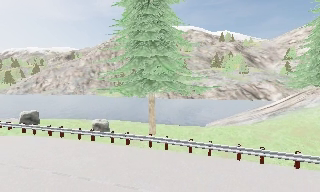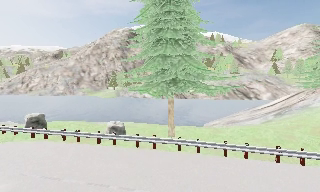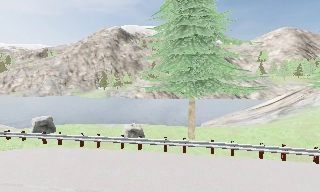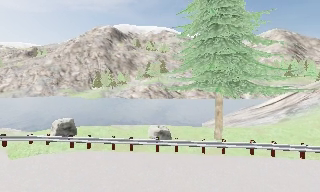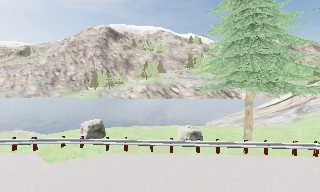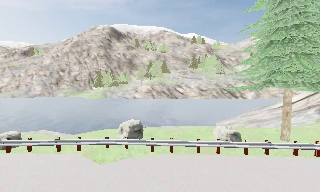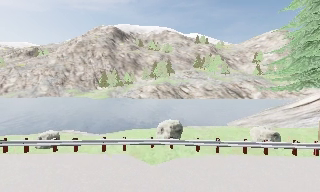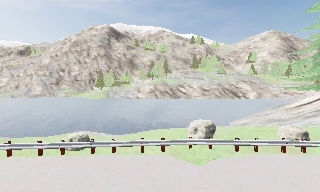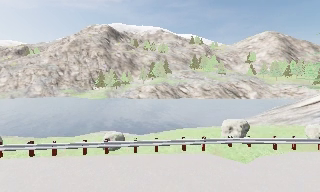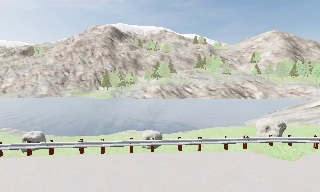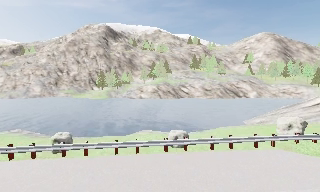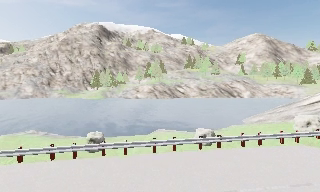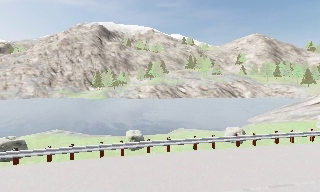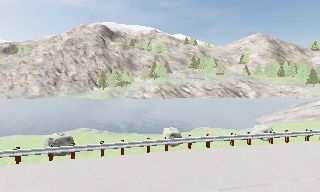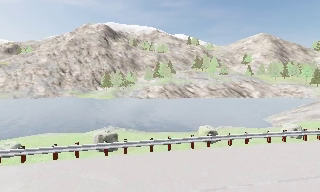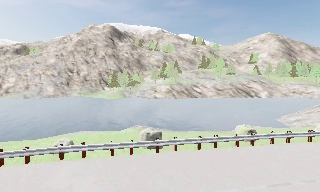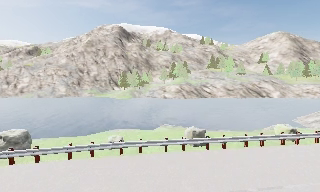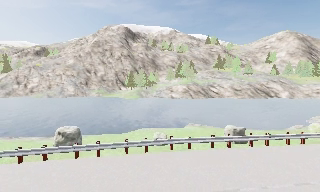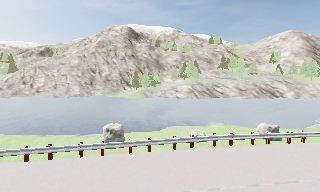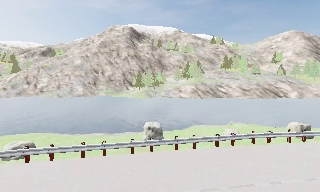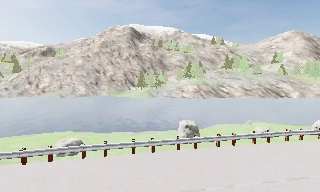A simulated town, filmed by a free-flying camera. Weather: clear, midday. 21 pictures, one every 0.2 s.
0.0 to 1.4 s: The camera pans to its right, which is clockwise from overhead, by about 15 degrees. It travels to its left, about 17 m, so close, fixed things drift to the right.
1.4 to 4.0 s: The camera travels to its left, about 30 m, so close, fixed things drift to the right.
The film runs forward here.
